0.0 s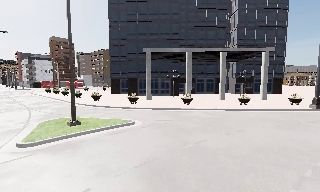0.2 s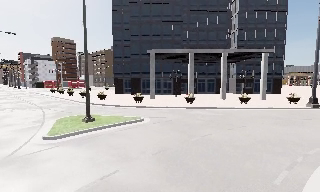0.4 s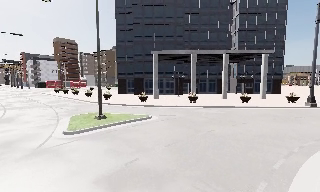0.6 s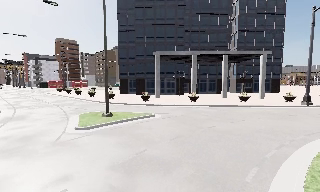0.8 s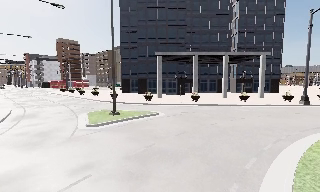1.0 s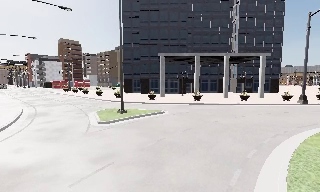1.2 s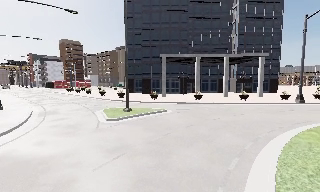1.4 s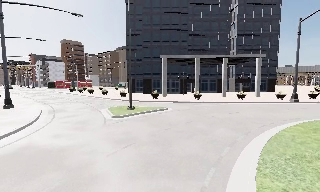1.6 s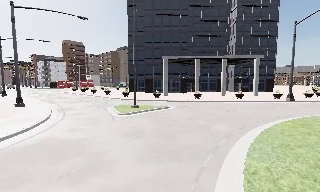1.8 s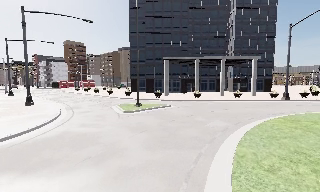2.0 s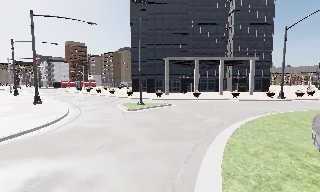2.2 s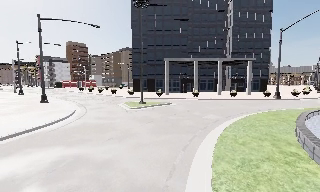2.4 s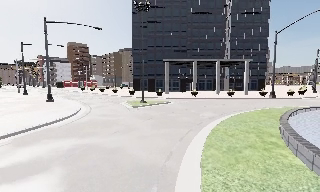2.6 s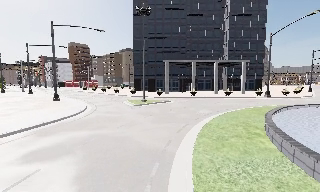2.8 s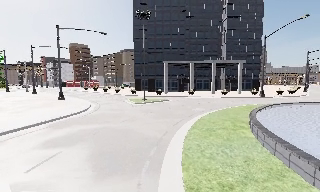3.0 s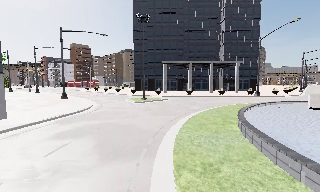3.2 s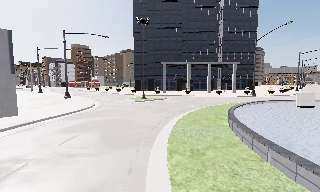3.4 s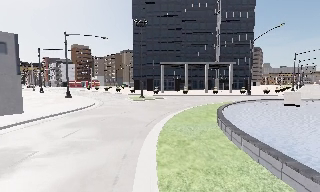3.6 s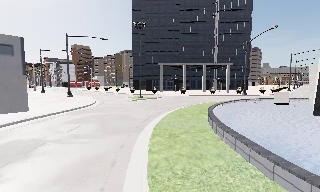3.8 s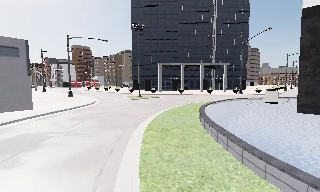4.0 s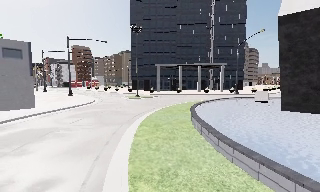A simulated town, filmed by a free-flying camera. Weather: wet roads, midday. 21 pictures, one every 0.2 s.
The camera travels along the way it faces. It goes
backward.
0.0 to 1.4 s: The camera travels backward and to its left, about 6 m, so what stands in front gets smaller.
1.4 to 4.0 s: The camera travels backward, about 13 m, so what stands in front gets smaller.
The film runs forward here.
